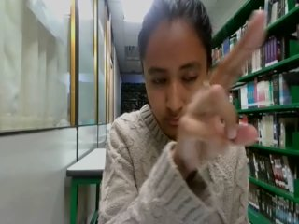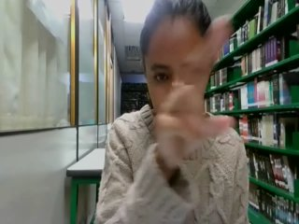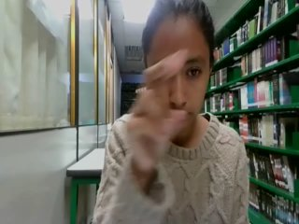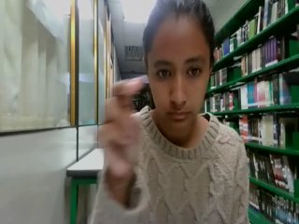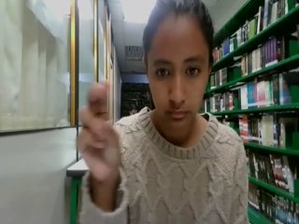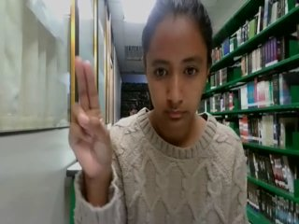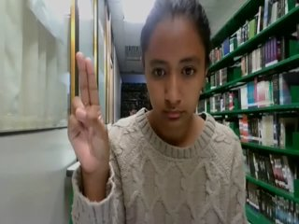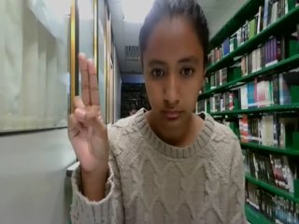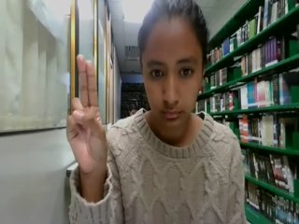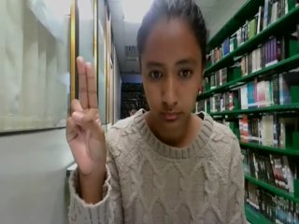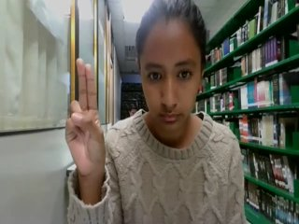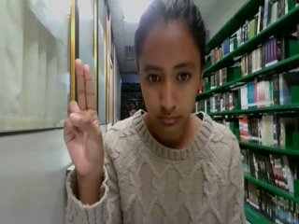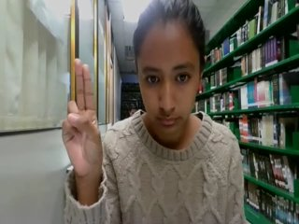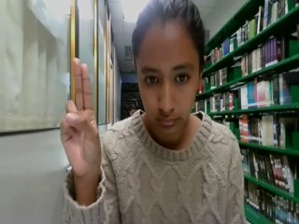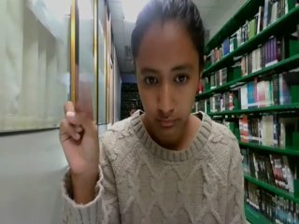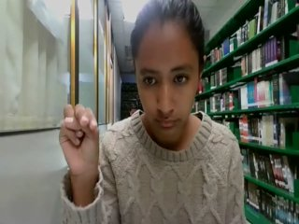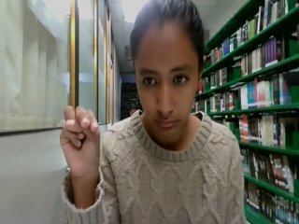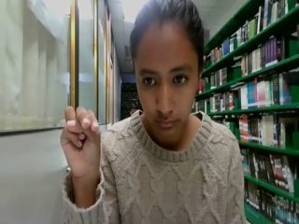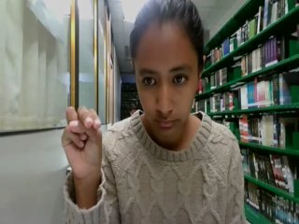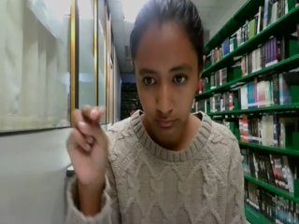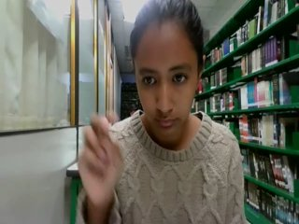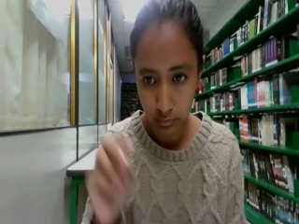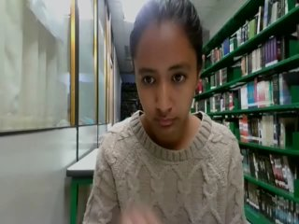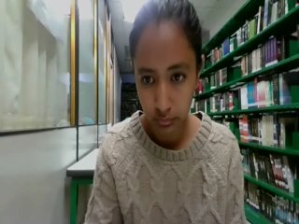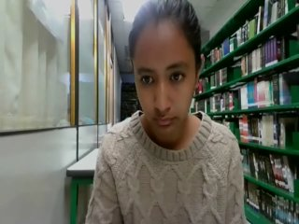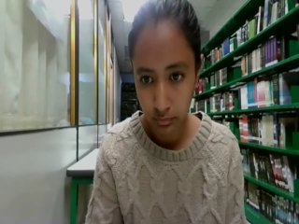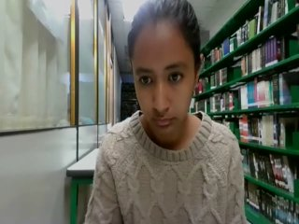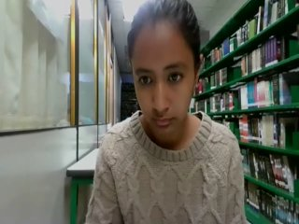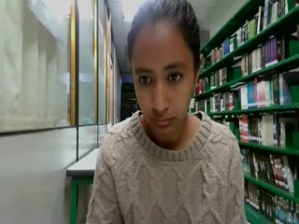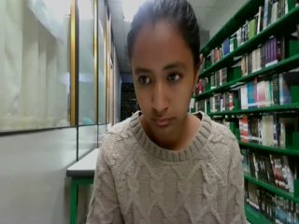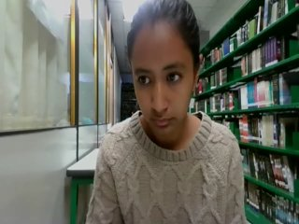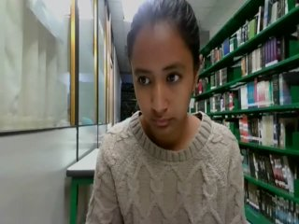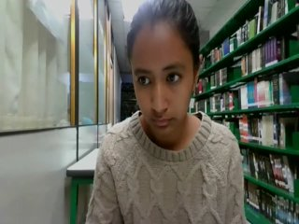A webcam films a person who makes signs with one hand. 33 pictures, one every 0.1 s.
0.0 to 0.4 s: Pointing with two fingers.
0.5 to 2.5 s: Click with two fingers.
2.6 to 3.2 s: Non-gesture.
